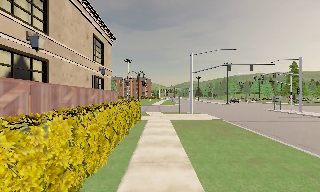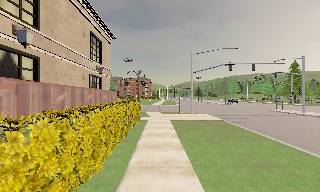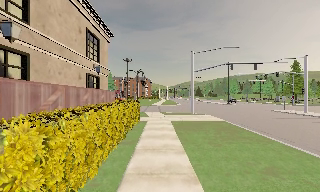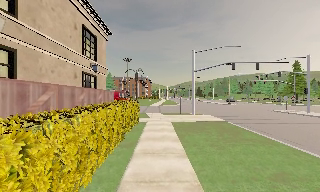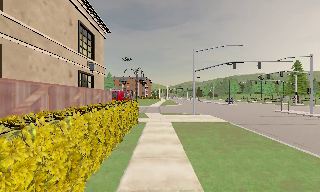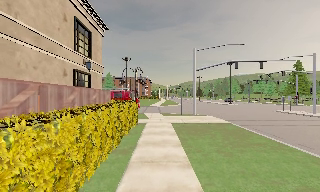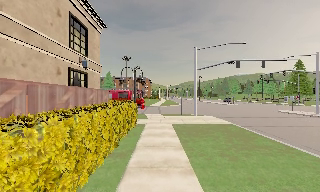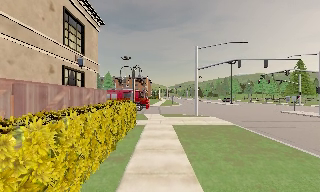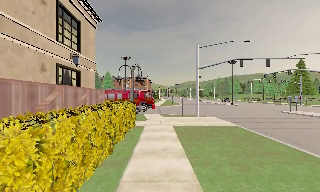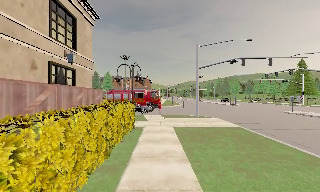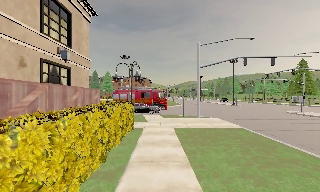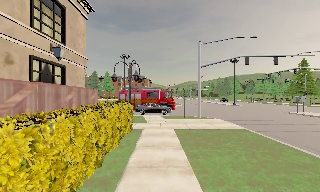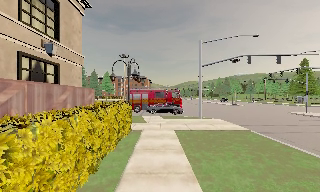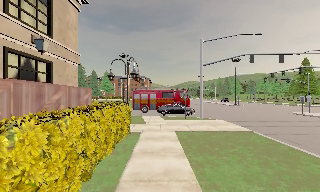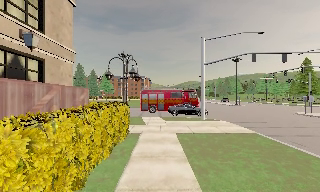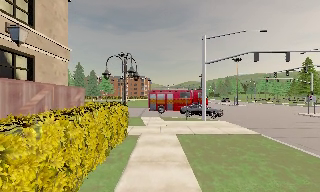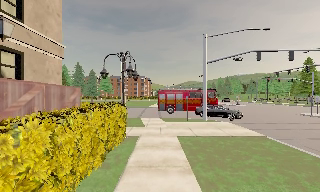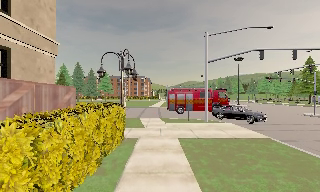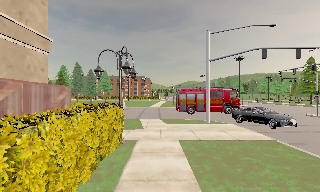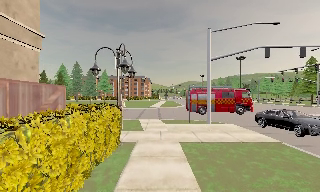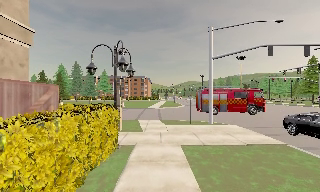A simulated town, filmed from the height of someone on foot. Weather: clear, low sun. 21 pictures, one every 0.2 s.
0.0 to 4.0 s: The camera travels forward, about 8 m, so what stands in front looms larger.
The film runs forward here.
